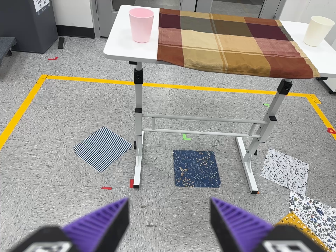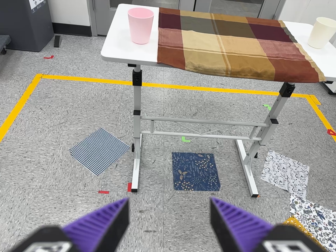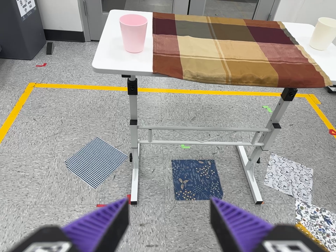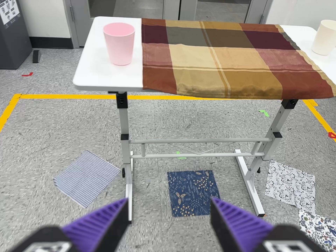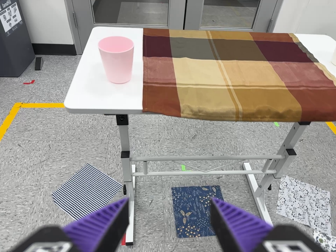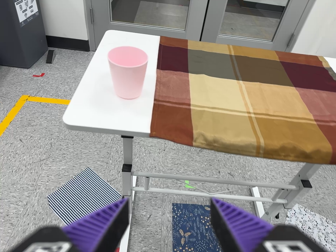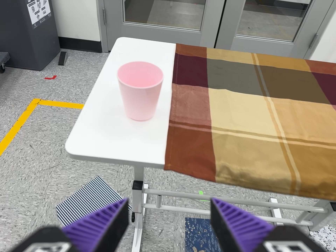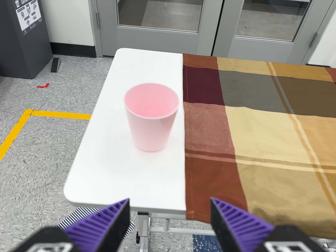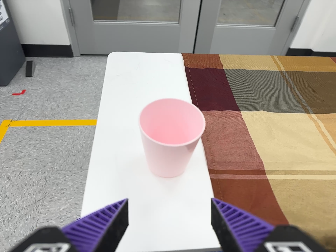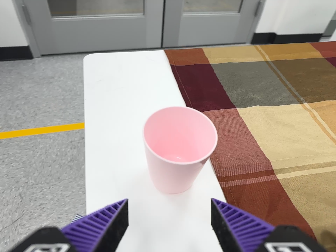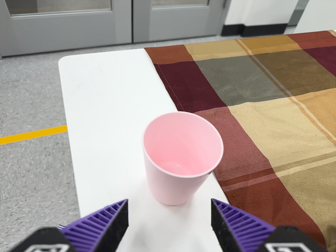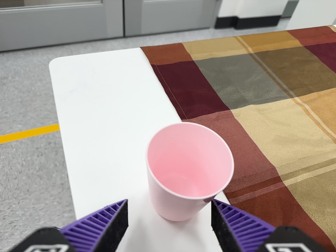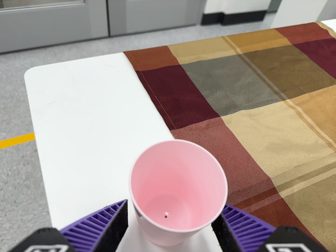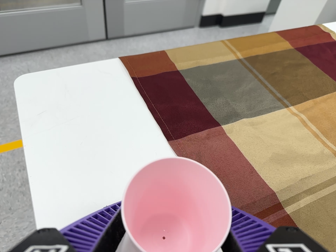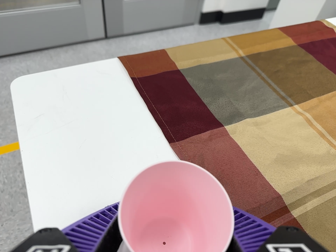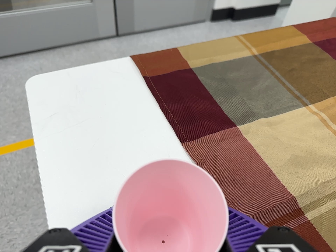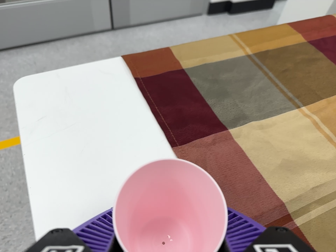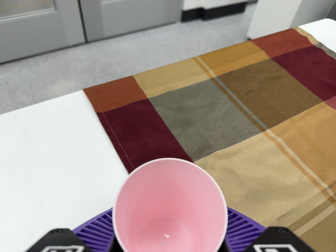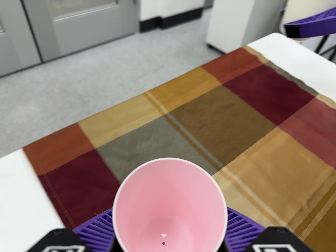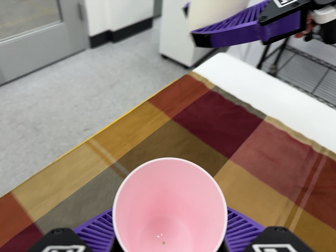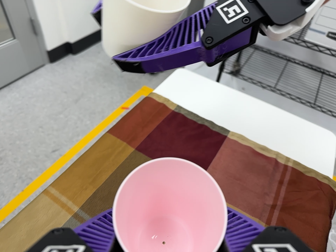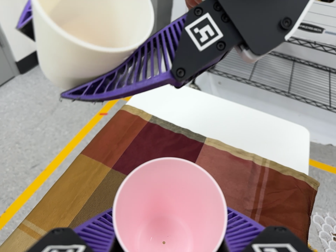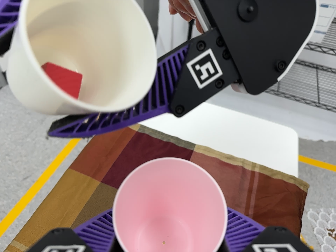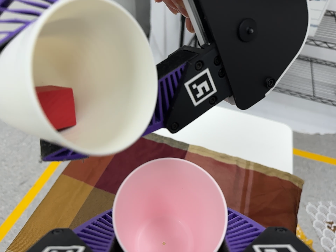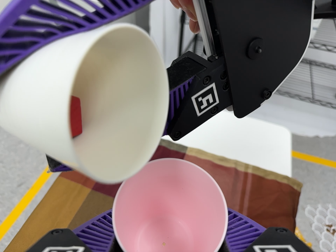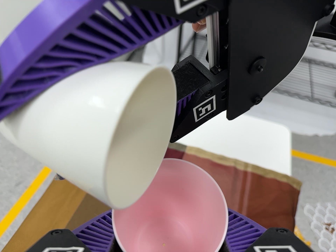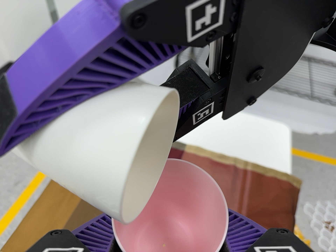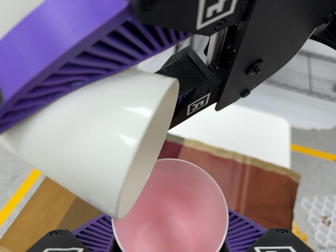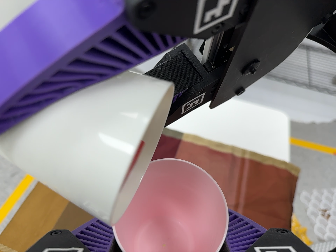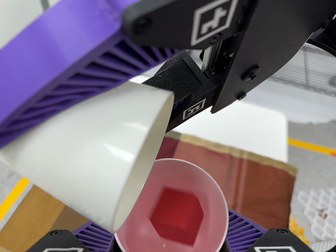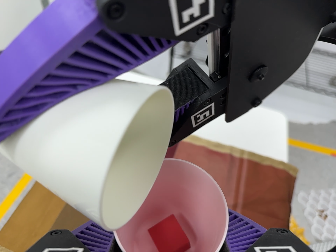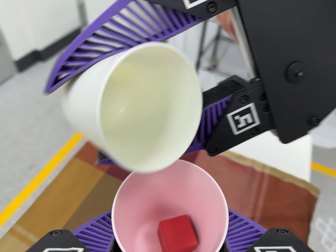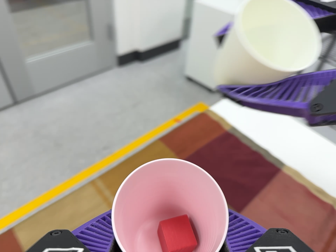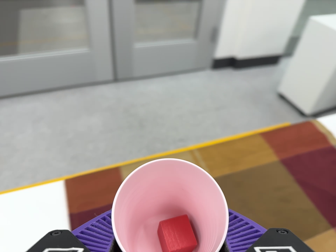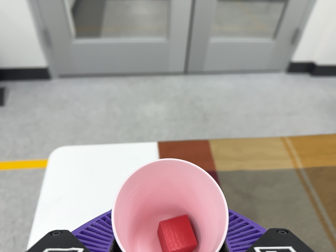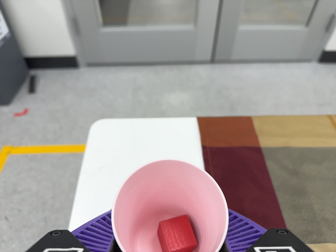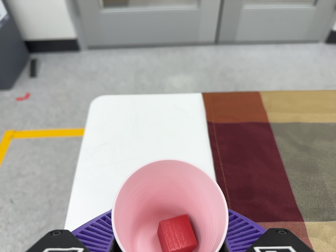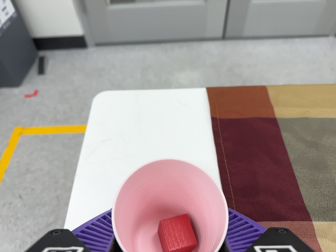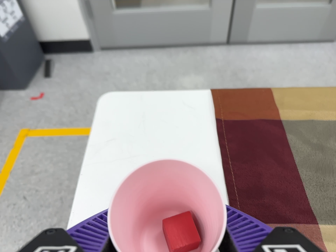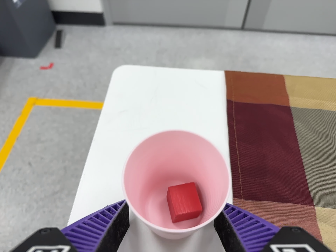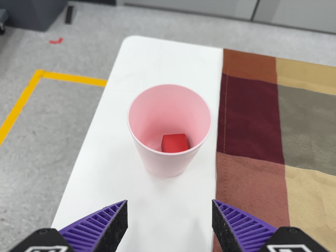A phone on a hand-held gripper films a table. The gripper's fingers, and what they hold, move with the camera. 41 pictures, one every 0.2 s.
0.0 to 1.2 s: The camera travels forward and toward the top of its view, about 40 cm, so what stands in front looms larger.
1.2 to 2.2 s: The camera pans to its right by about 20 degrees. It travels forward, to its left and toward the top of its view, about 30 cm, so what stands in front looms larger. It rolls about its line of sight by about 20 degrees, and the scene rotates counterclockwise.
2.2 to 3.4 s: The camera travels toward the top of its view and forward, about 12 cm, so close, fixed things drift downward.
3.4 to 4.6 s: The camera pans to its right by about 25 degrees. It travels toward the top of its view and to its right, about 28 cm, so close, fixed things drift downward. It rolls about its line of sight by about 30 degrees, and the scene rotates counterclockwise.
4.6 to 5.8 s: The camera shifts only a little, or ends up much as it began.
5.8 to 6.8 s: The scene slides to the right, as the camera pans about 45 degrees to its left. It travels to its left and toward the bottom of its view, about 22 cm, so close, fixed things drift to the right. Its aim tips toward the top of its view by about 10 degrees. It rolls about its line of sight by about 45 degrees, and the scene rotates clockwise.
6.8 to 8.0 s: The camera travels toward the bottom of its view, about 10 cm, so close, fixed things drift upward. Its aim tips toward the bottom of its view by about 10 degrees, and the scene shifts upward. It rolls about its line of sight by about 10 degrees, and the scene rotates clockwise.
The film runs forward here.
